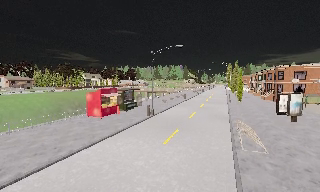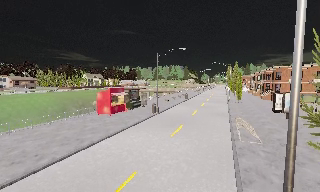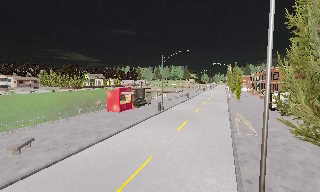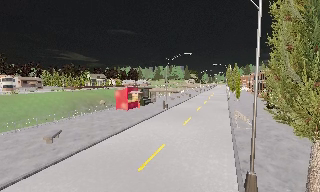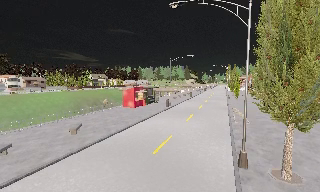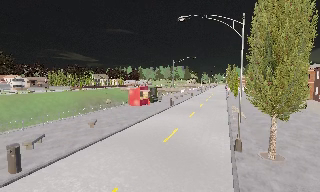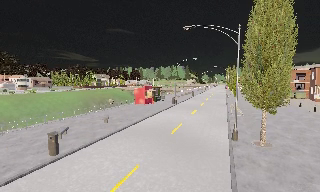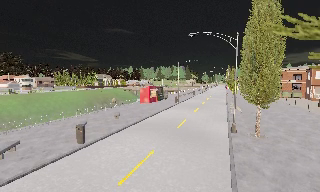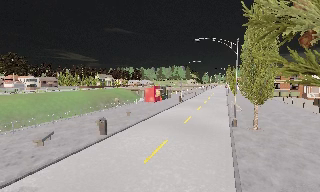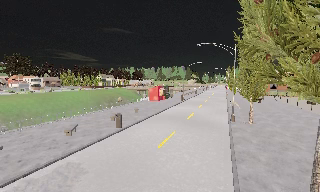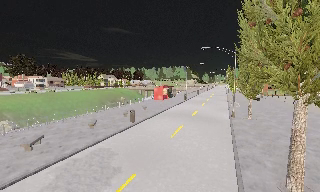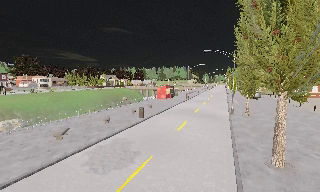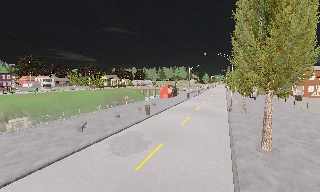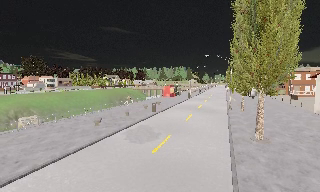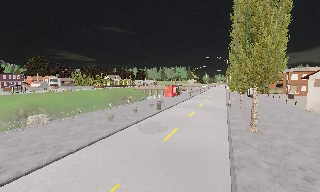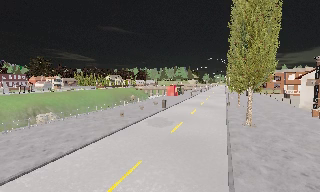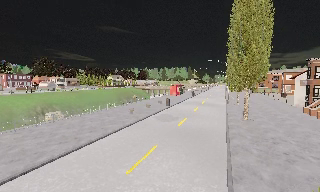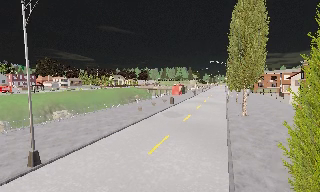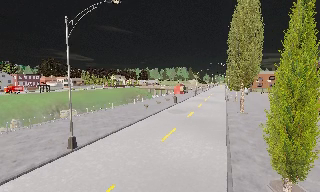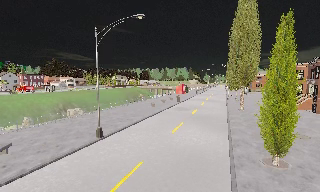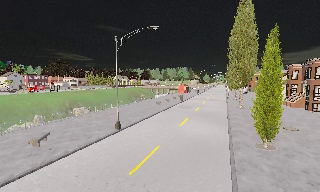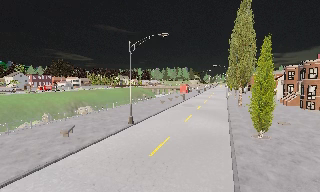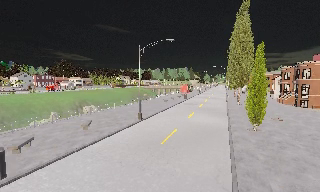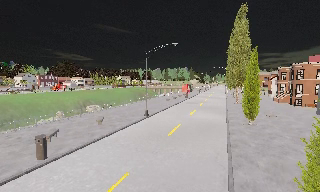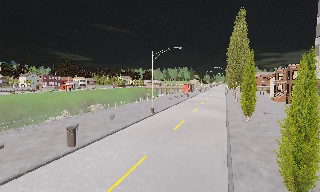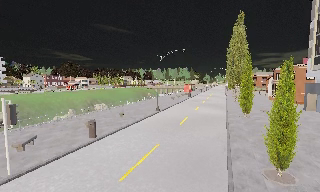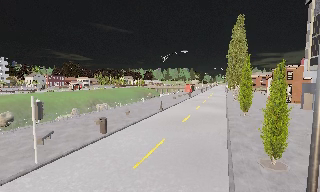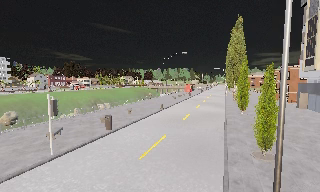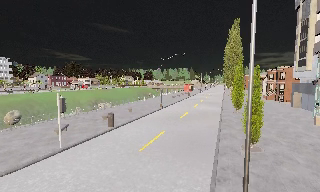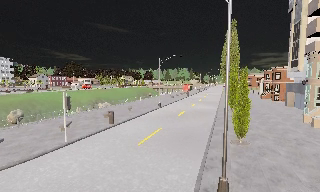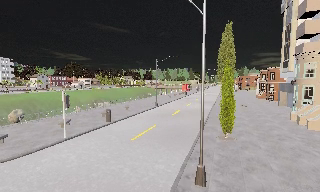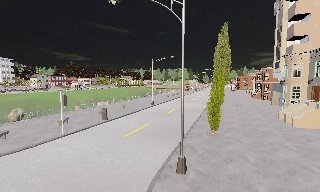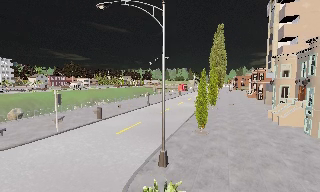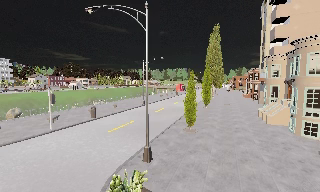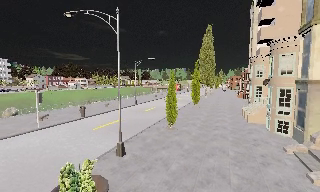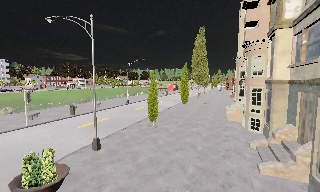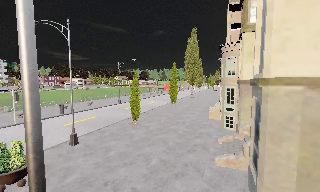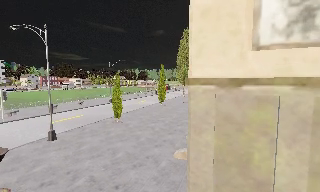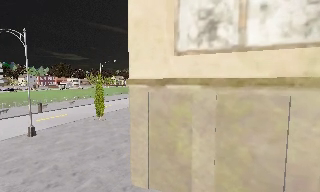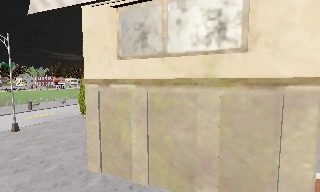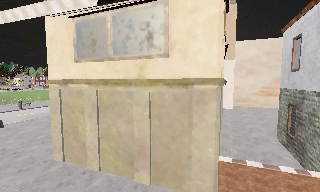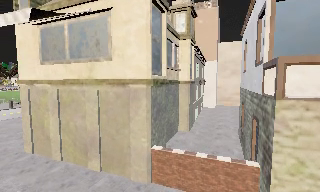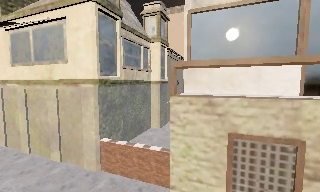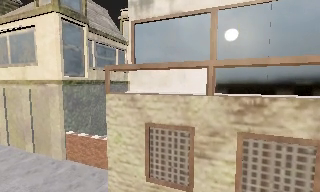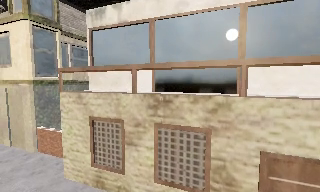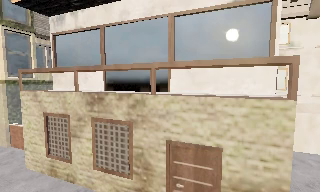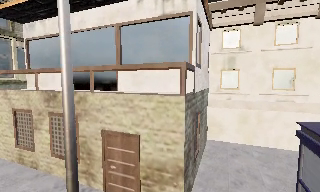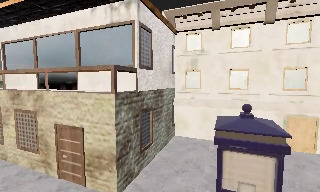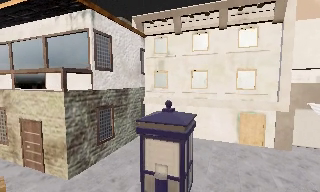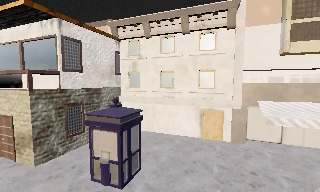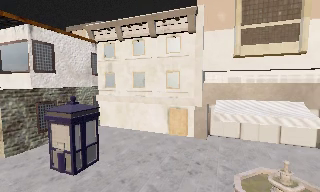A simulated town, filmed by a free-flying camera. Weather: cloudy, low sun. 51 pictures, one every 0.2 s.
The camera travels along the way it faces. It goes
backward.
0.0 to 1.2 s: The camera travels backward, about 10 m, so what stands in front gets smaller.
1.2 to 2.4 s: The camera travels backward and to its left, about 11 m, so what stands in front gets smaller.
2.4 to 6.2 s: The camera travels backward, about 30 m, so what stands in front gets smaller. It loses speed.
6.2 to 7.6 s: The camera travels to its right and backward, about 11 m, so close, fixed things drift to the left. It gains speed.
7.6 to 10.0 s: The camera travels to its right and backward, about 30 m, so close, fixed things drift to the left.
The film runs backward here.
